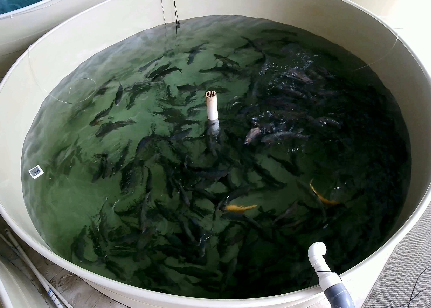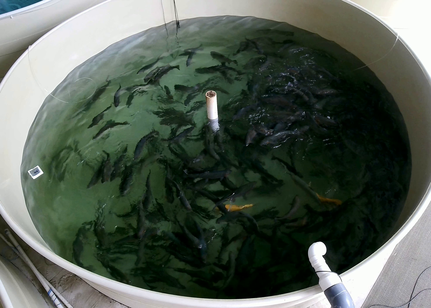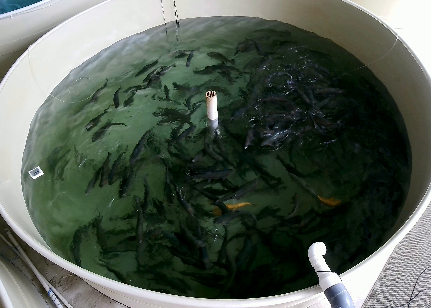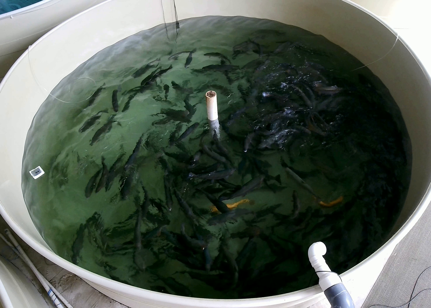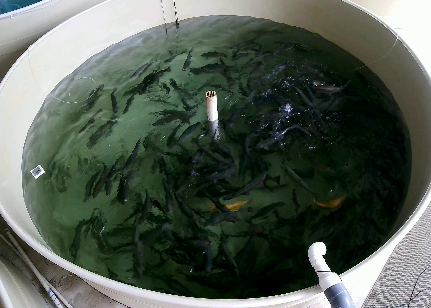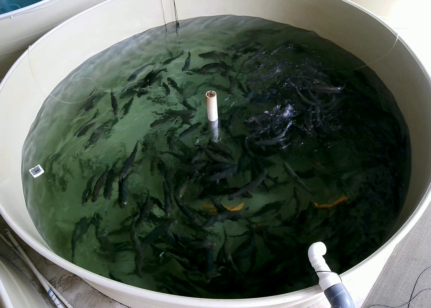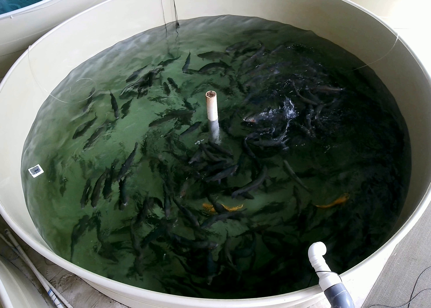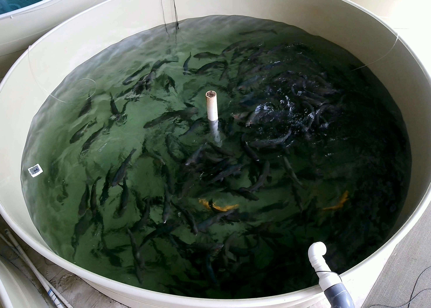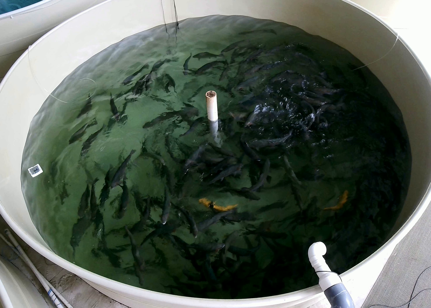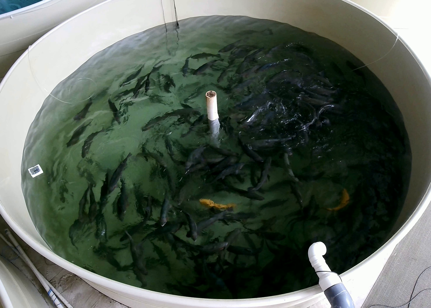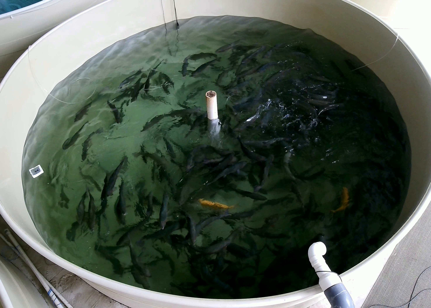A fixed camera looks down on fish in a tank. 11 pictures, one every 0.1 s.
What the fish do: Foraging.
